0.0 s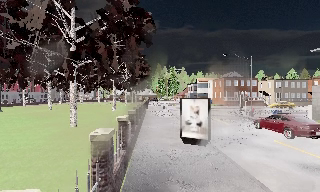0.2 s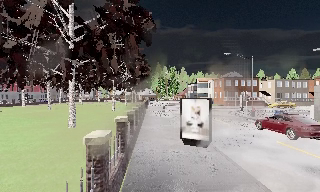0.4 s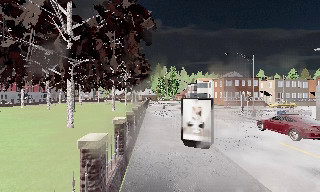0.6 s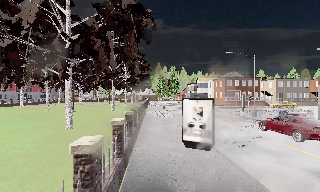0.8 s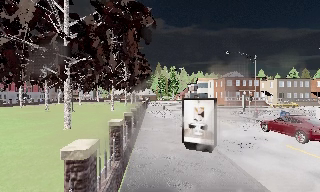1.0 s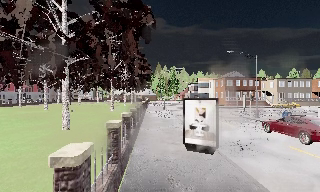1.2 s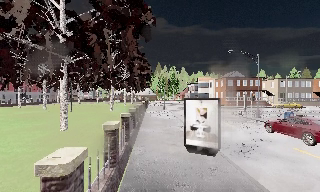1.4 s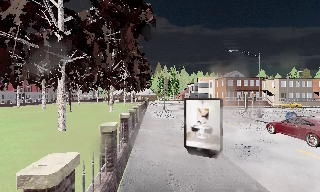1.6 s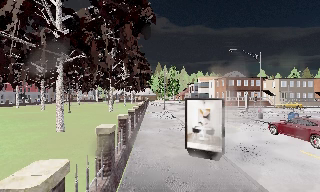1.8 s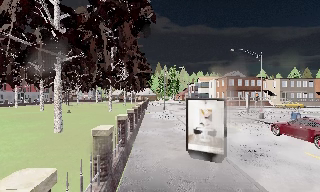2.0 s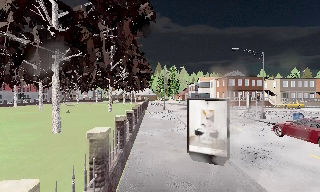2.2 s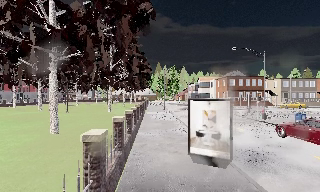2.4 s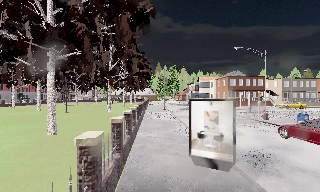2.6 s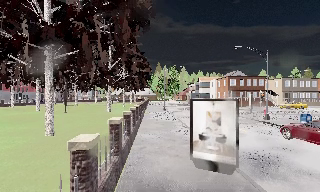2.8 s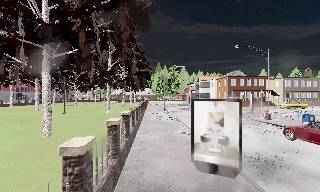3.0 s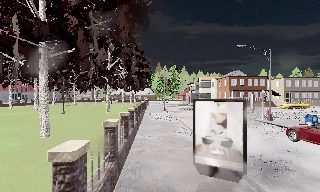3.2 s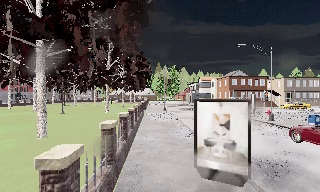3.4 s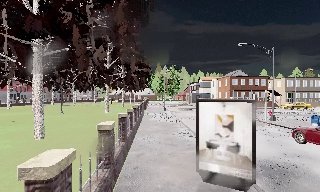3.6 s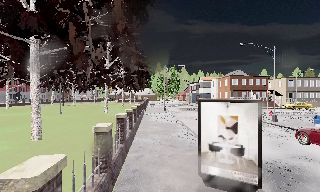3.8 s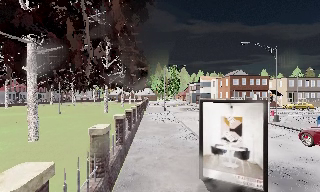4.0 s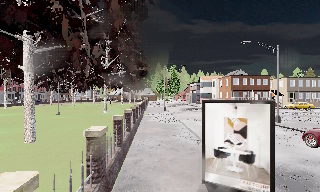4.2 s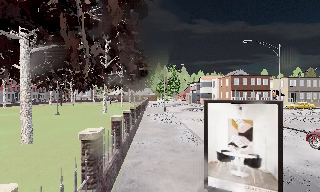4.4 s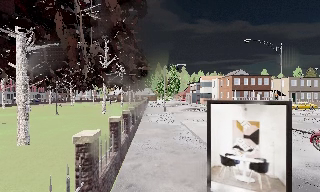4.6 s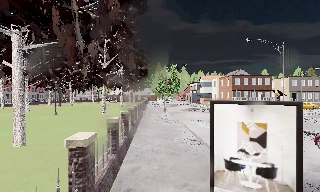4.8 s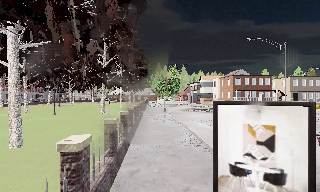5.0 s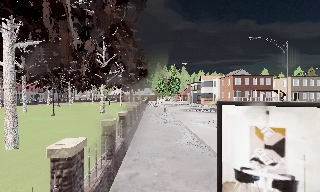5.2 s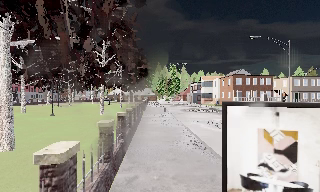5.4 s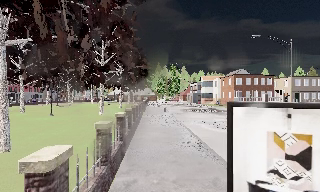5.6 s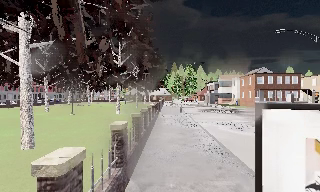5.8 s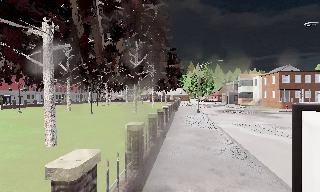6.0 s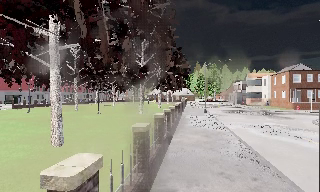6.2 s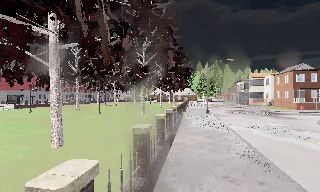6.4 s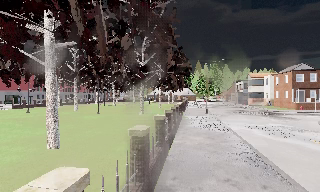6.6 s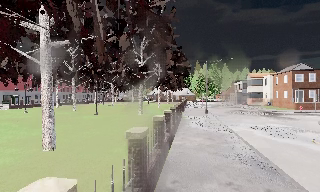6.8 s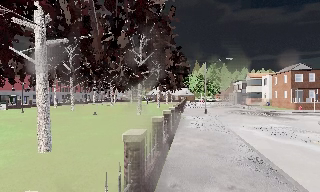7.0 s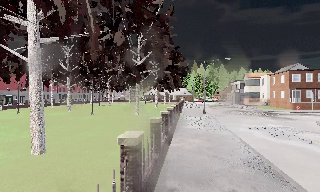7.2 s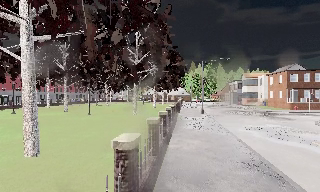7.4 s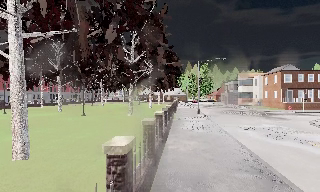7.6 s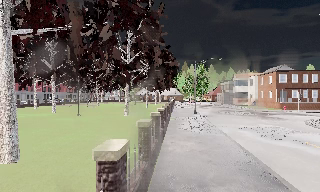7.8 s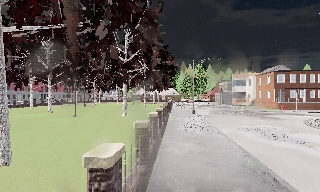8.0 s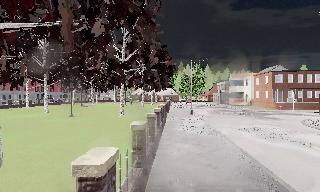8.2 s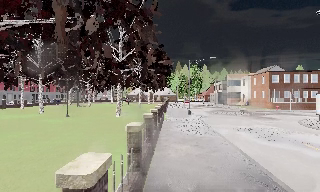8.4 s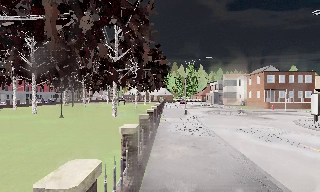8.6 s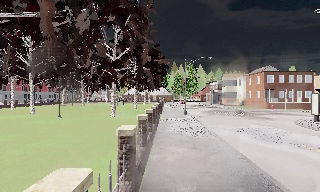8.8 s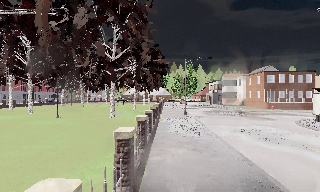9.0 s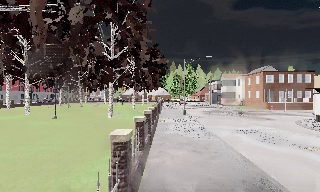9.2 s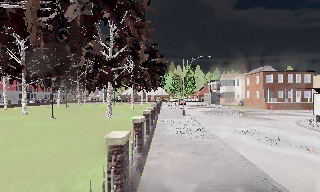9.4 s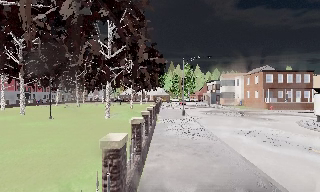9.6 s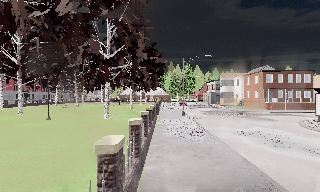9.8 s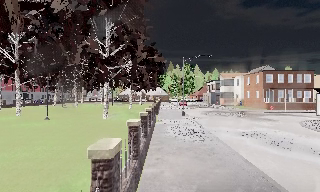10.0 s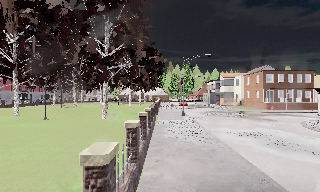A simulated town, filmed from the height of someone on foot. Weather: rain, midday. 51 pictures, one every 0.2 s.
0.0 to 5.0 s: The camera travels forward, about 6 m, so what stands in front looms larger.
5.0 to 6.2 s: The camera swings to its left by about 15 degrees, and the scene slides to the right. It travels forward, about 1.5 m, so what stands in front looms larger.
6.2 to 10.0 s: The camera swings to its right by about 10 degrees, and the scene slides to the left. It travels forward, about 4 m, so what stands in front looms larger.
The film runs forward here.
